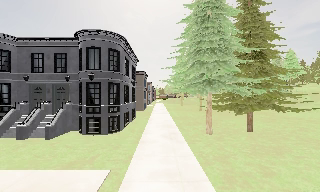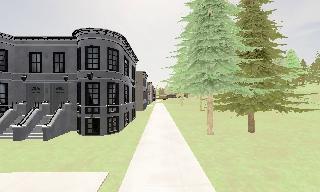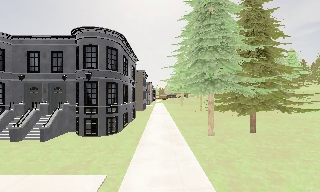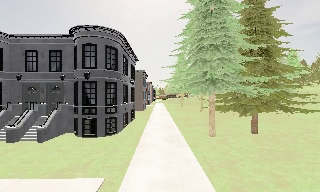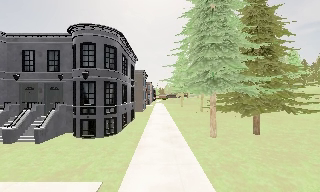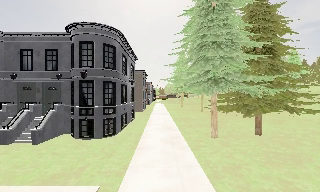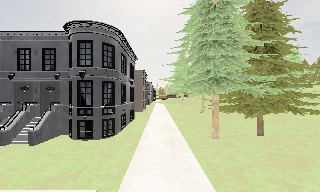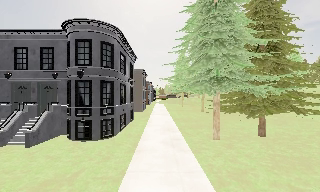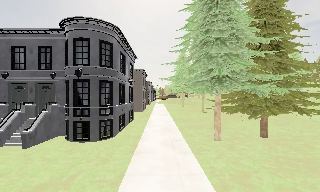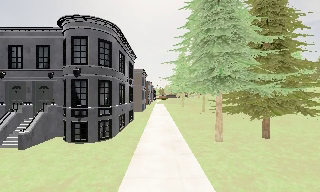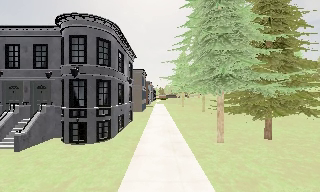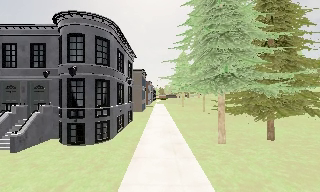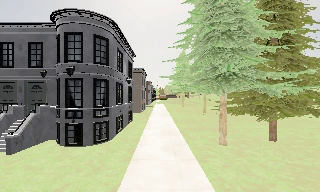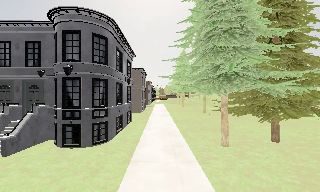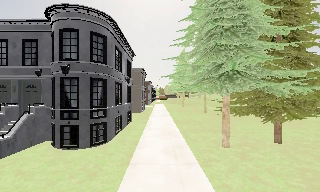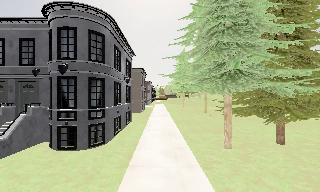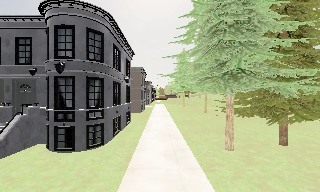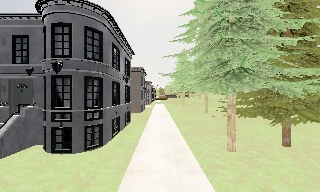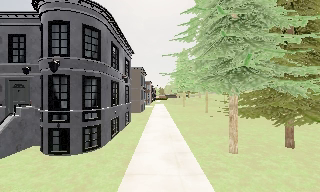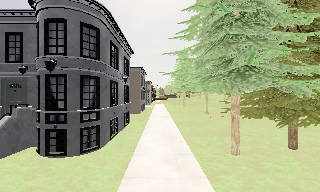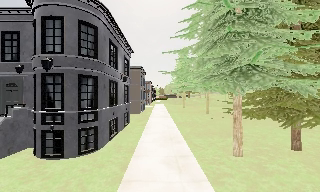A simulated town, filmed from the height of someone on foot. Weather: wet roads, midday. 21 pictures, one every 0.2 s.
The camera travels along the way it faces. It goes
forward.
0.0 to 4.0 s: The camera travels forward, about 4 m, so what stands in front looms larger.
The film runs forward here.
